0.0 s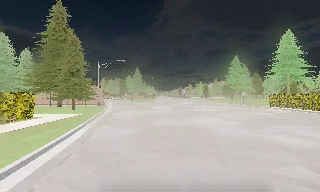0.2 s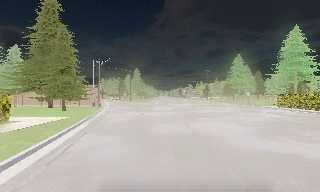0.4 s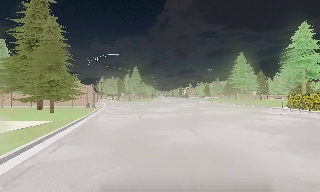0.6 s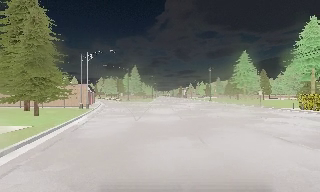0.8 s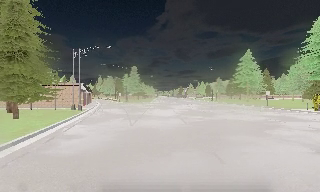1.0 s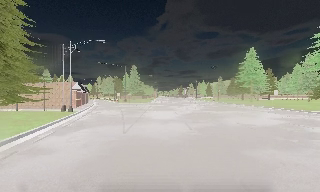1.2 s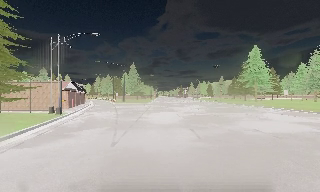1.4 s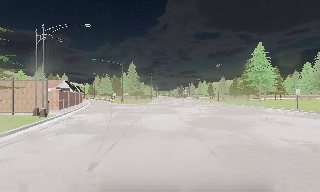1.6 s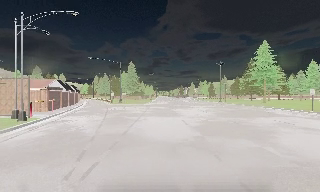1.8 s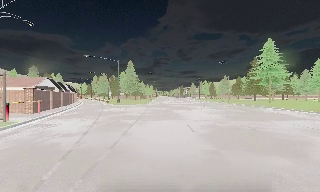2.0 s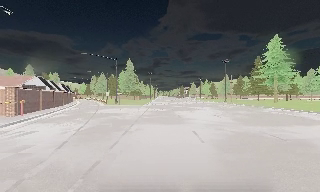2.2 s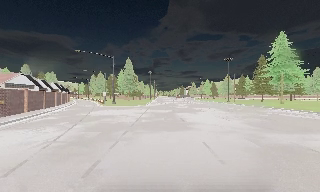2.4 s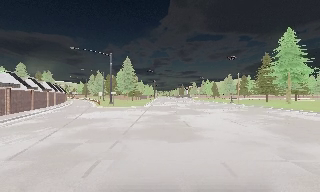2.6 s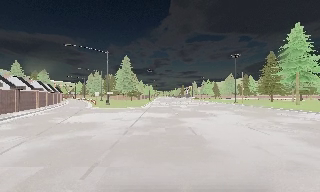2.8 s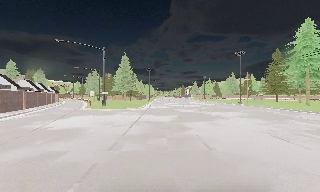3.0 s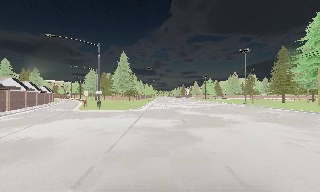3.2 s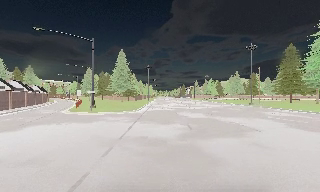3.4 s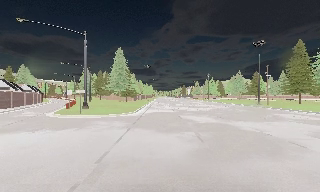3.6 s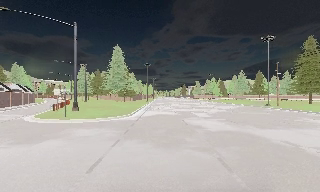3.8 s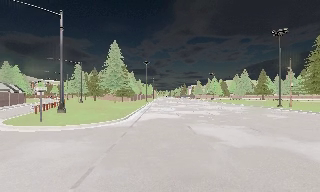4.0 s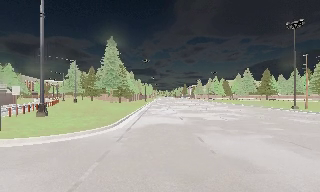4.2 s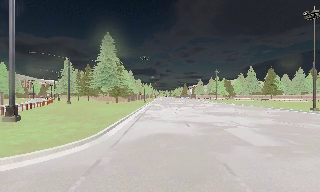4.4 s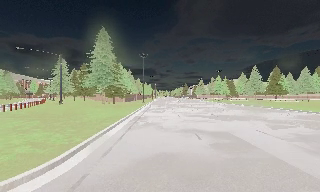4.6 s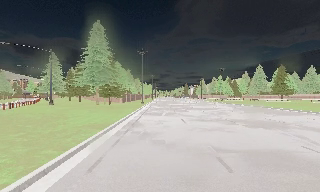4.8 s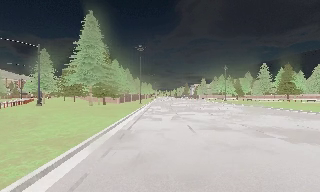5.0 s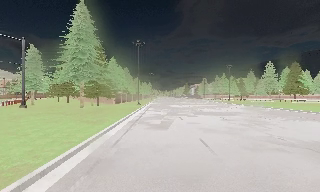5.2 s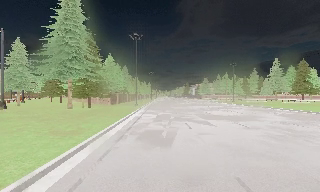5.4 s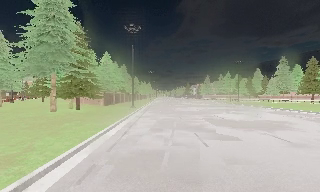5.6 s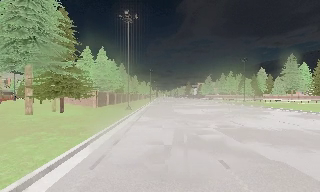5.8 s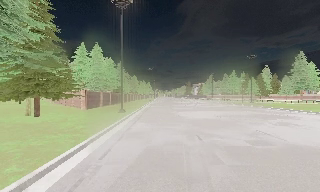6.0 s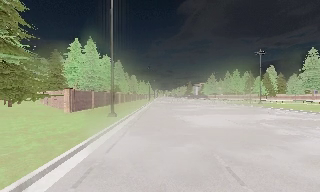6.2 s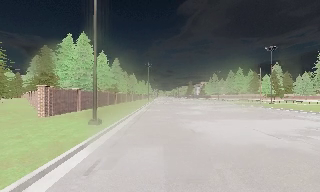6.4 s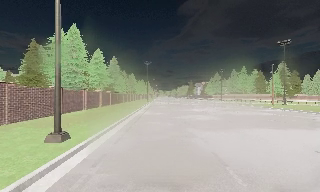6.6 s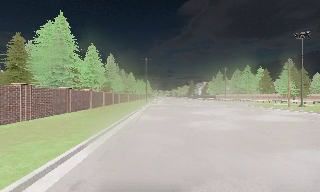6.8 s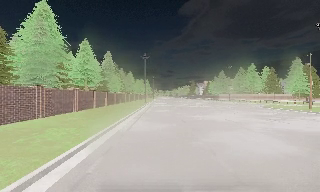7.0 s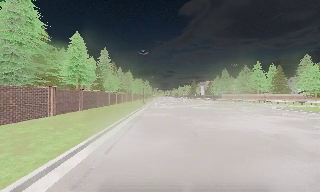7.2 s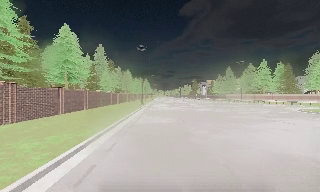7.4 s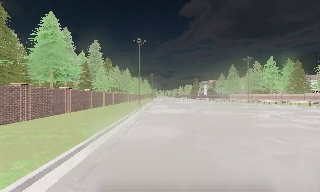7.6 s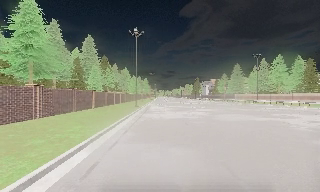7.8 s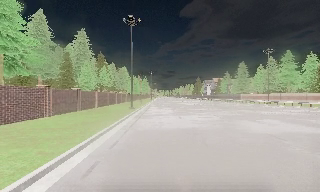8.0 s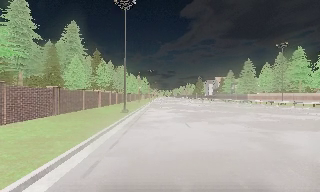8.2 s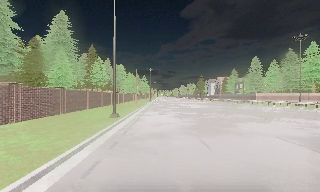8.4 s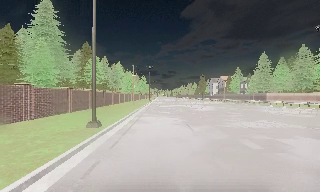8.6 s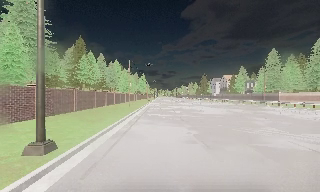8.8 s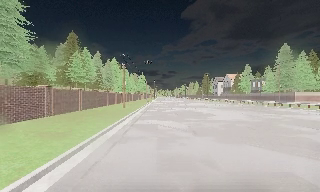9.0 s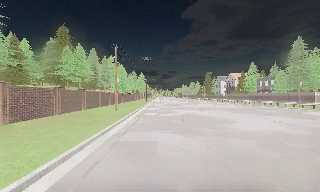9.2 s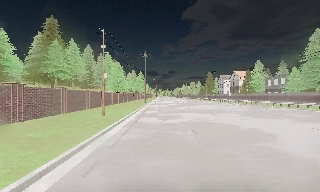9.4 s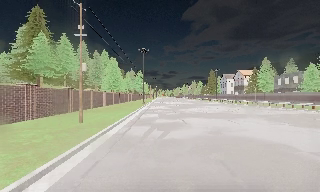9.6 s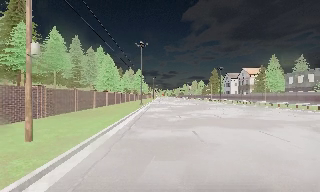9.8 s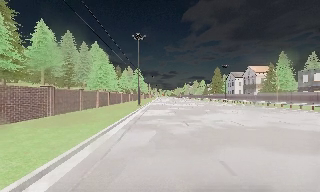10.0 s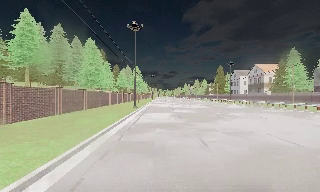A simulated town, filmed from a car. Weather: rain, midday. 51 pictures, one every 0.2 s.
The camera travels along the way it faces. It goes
forward.
0.0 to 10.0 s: The camera travels forward, about 150 m, so what stands in front looms larger. It gains speed.
The film runs forward here.
